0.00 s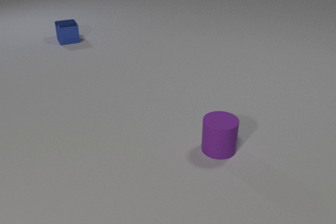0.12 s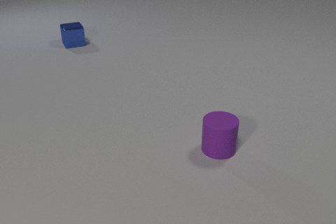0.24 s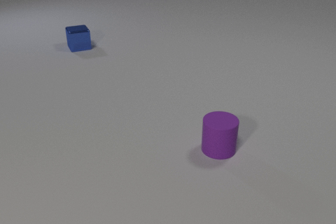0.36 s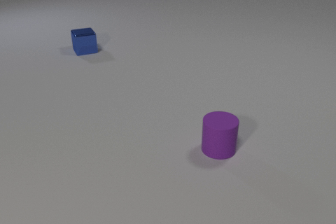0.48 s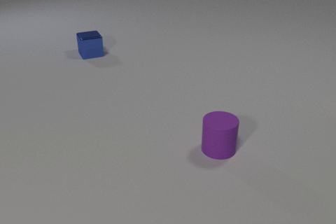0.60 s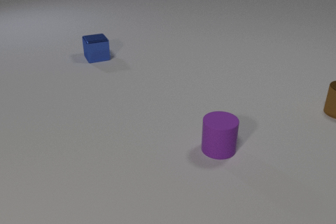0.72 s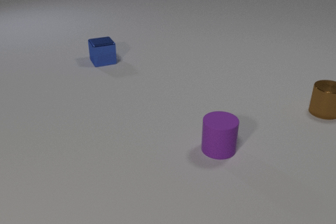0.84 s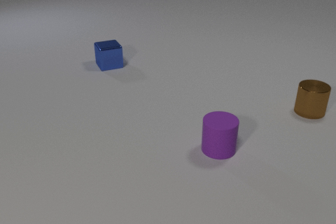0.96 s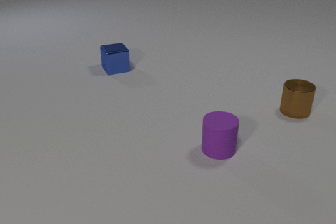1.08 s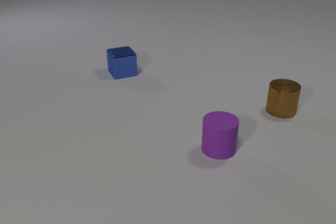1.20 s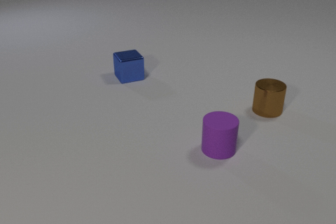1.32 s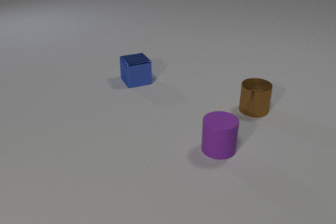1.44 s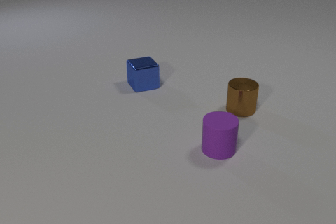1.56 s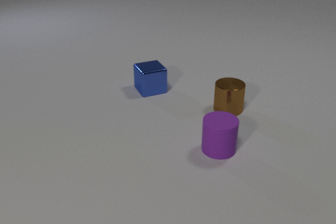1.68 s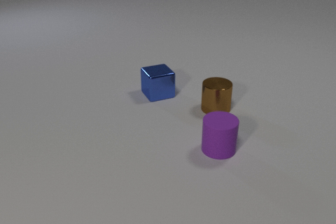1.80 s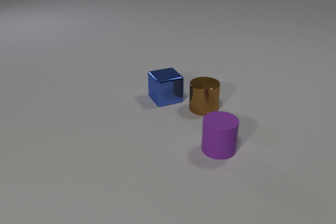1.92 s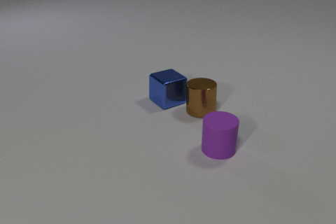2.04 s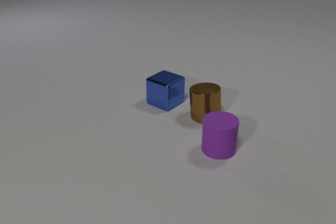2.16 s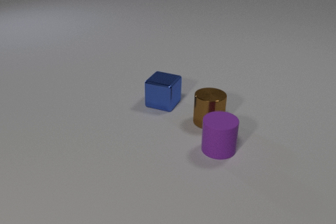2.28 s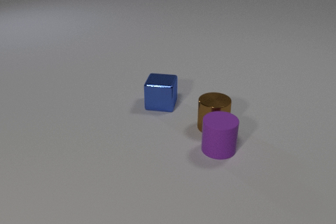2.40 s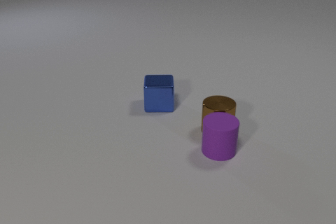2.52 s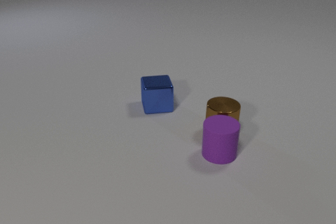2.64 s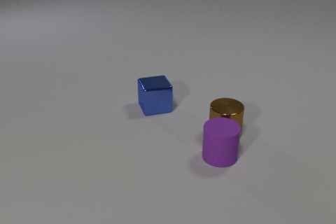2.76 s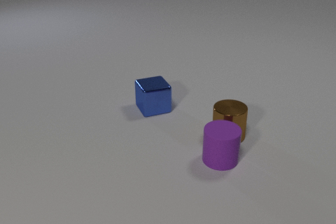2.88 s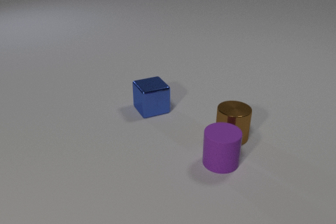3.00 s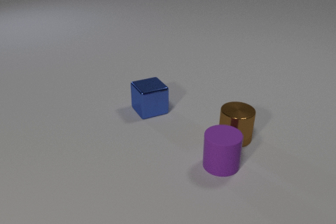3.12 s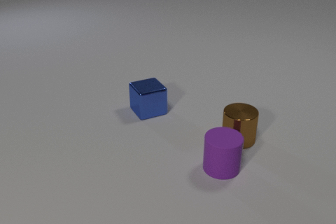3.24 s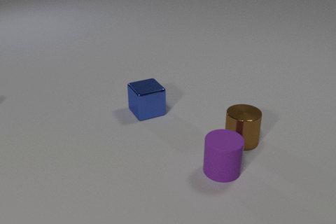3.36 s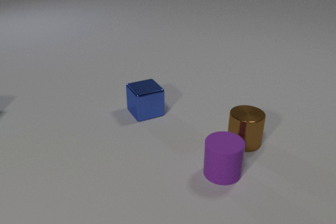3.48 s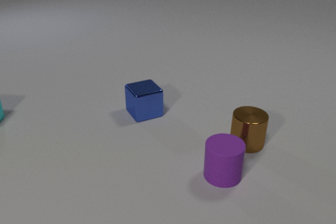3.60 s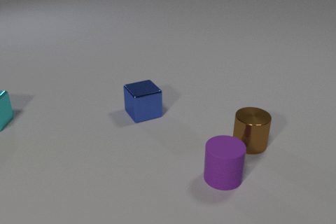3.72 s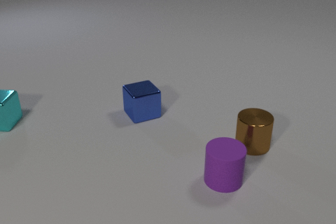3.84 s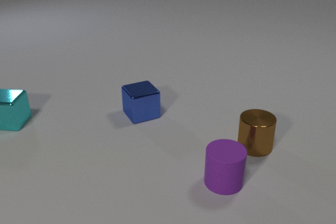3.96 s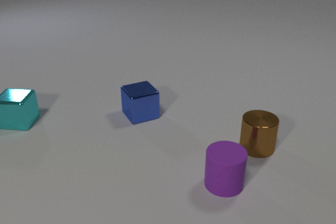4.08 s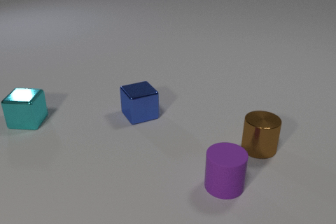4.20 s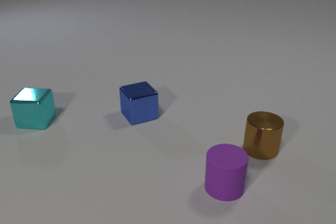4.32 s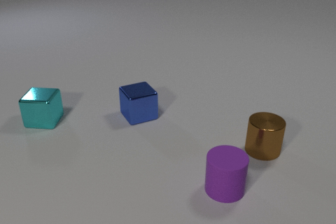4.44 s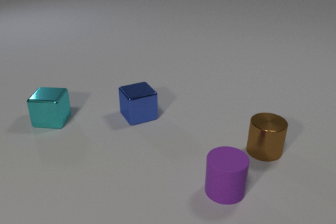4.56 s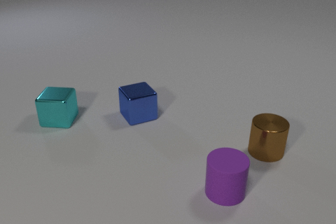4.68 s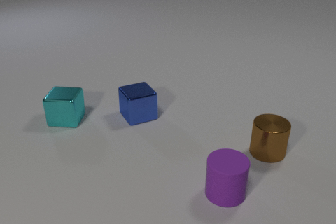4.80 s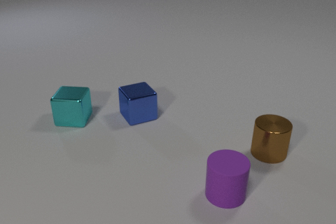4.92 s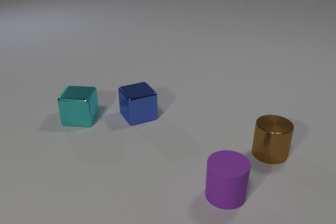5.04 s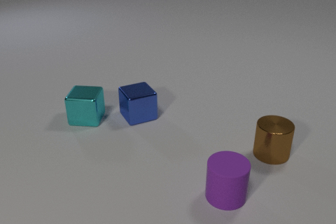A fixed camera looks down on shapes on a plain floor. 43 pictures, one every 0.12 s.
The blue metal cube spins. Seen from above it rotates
counterclockwise.
The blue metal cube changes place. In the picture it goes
toward the camera.
0.00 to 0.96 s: The blue metal cube slides toward the camera and to the right. The brown metal cylinder comes in at the right edge, slides to the left.
0.96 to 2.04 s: The blue metal cube slides toward the camera and to the right, spins so that its near face slides to the right, counterclockwise seen from above. The brown metal cylinder slides to the left. The blue metal cube and the brown metal cylinder collide.
2.04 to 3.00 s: The blue metal cube slides to the left and toward the camera, spins counterclockwise seen from above by about 60 degrees, its near face sliding to the right. The brown metal cylinder slides toward the camera and to the right. The purple rubber cylinder slides toward the camera. The brown metal cylinder and the purple rubber cylinder collide.
3.00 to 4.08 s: The blue metal cube slides to the left and toward the camera. The brown metal cylinder slides to the right and toward the camera. The purple rubber cylinder slides toward the camera. The cyan metal cube comes in at the left edge, slides to the right.
4.08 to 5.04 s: The brown metal cylinder slides to the right. The purple rubber cylinder slides toward the camera. The cyan metal cube slides to the right.
Are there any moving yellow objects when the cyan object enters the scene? no.
How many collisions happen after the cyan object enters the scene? 0.
What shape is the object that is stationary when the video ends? cube.
